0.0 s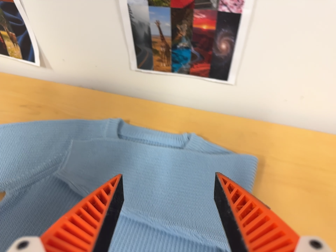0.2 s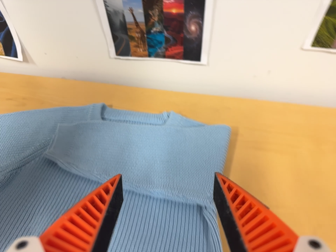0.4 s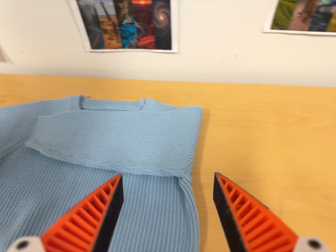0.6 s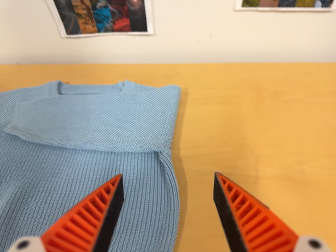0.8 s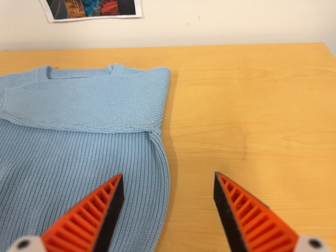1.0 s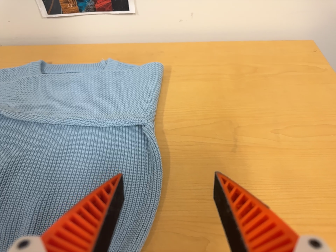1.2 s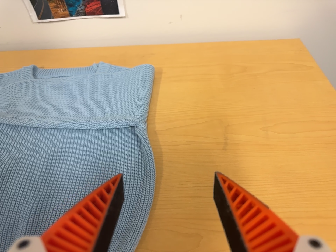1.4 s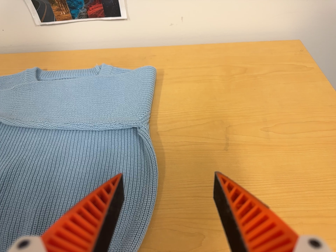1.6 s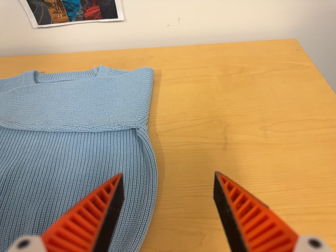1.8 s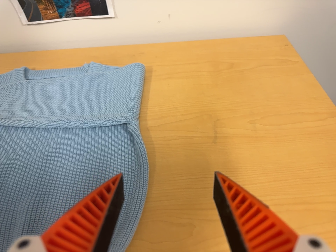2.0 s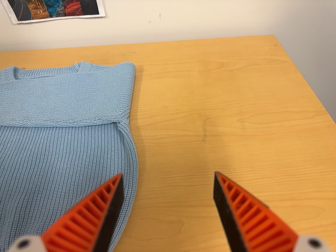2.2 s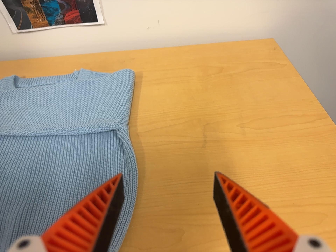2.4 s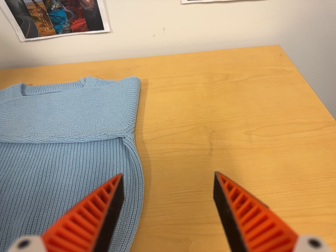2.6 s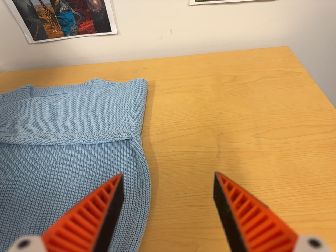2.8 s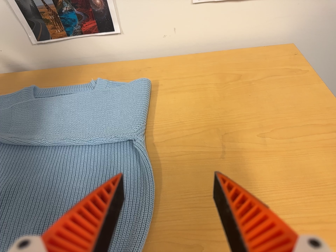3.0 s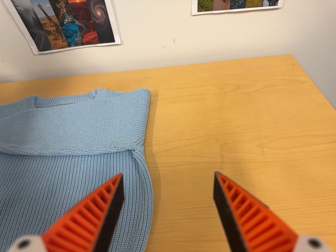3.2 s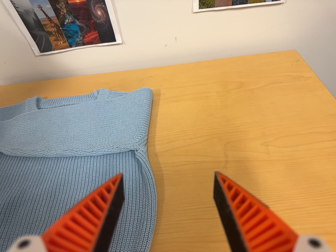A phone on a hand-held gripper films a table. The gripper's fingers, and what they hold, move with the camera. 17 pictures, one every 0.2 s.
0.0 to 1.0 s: The camera swings to its right by about 10 degrees, and the scene slides to the left. It travels toward the bottom of its view, backward and to its right, about 18 cm, so close, fixed things drift upward. It rolls about its line of sight by about 15 degrees, and the scene rotates counterclockwise.
1.0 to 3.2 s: The camera shifts only a little, or ends up much as it began.
The film runs forward here.
